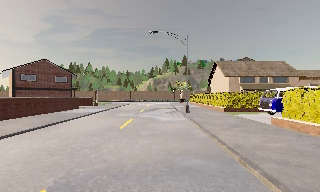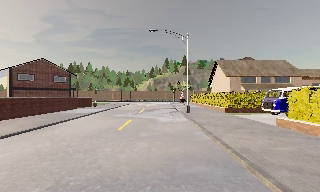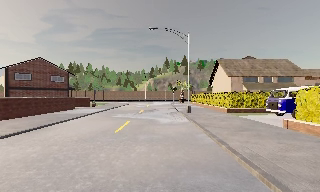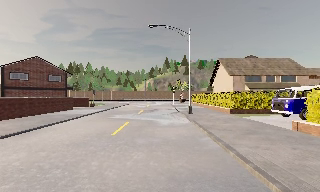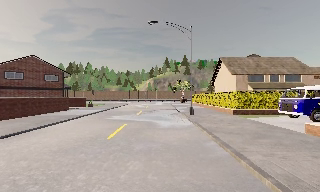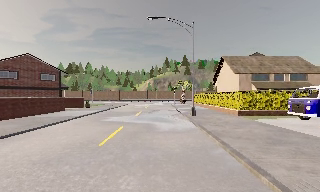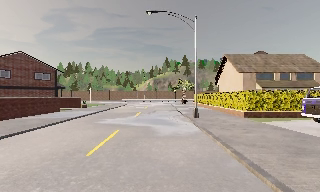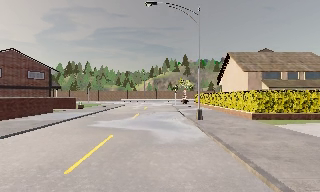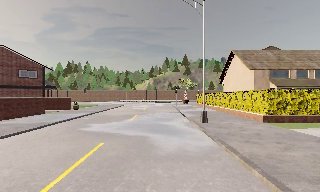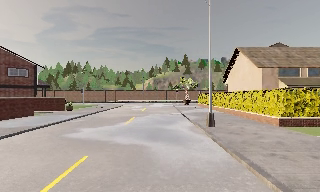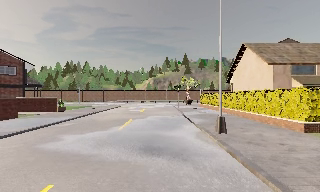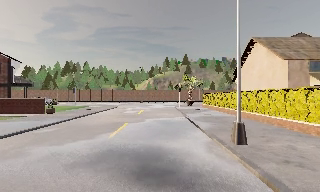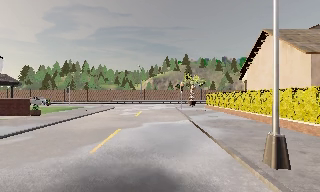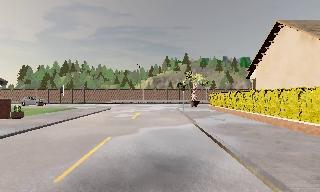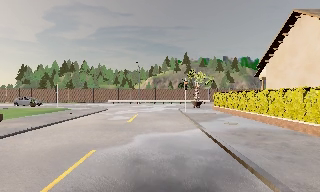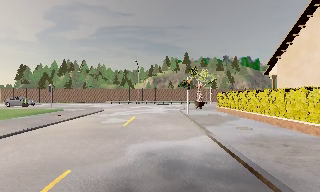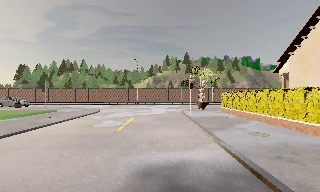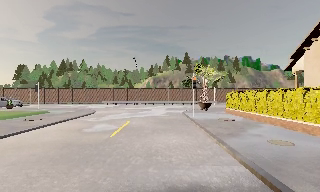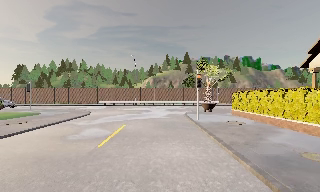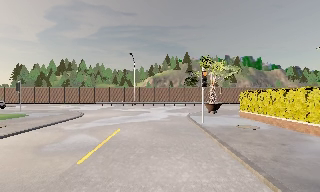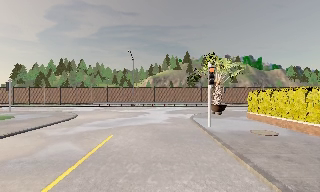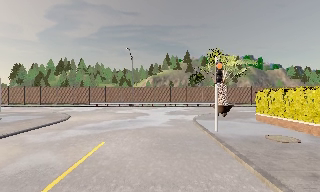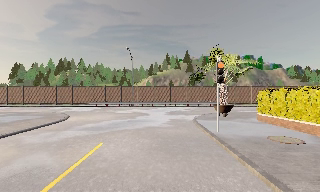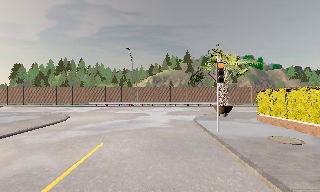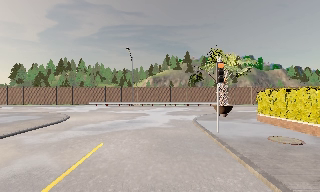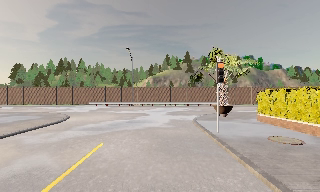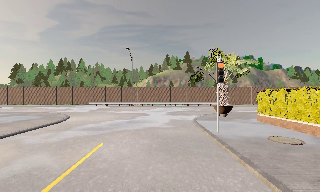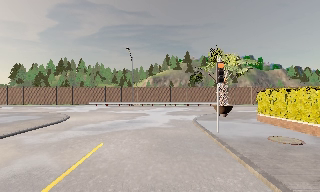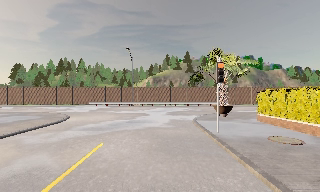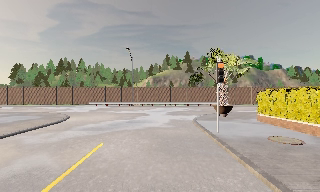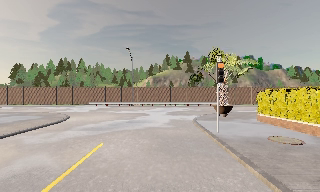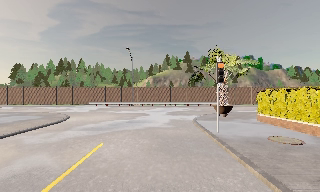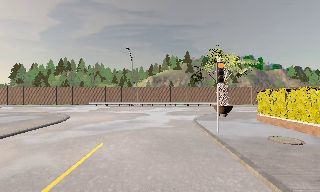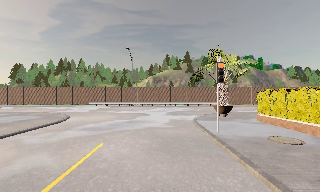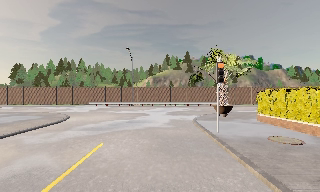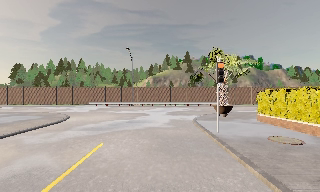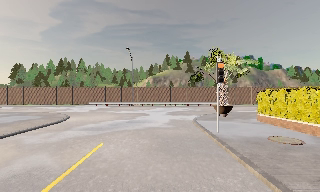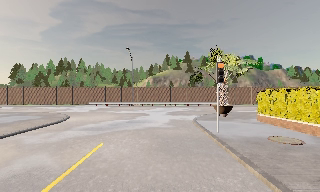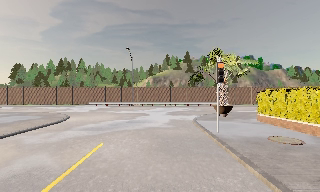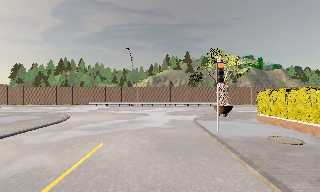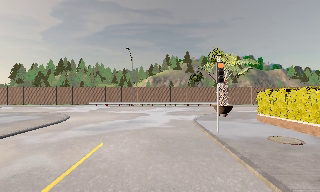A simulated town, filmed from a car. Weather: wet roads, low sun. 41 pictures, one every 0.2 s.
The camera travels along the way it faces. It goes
forward.
0.0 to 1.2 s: The camera travels forward, about 3.5 m, so what stands in front looms larger. It gains speed.
1.2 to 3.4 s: The camera travels forward, about 15 m, so what stands in front looms larger.
3.4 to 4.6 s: The camera travels forward, about 5 m, so what stands in front looms larger. It loses speed.
4.6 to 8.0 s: The camera keeps its place and its aim.
The film runs forward here.
